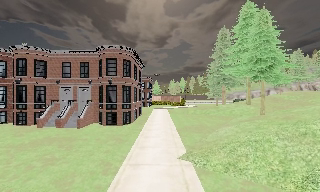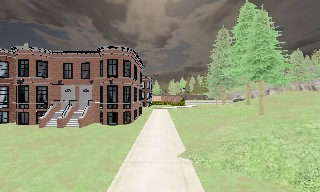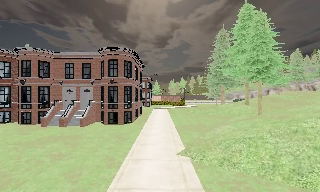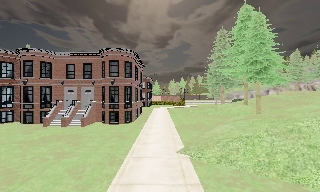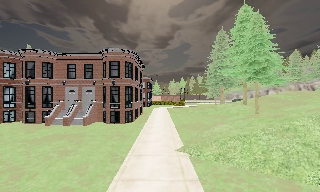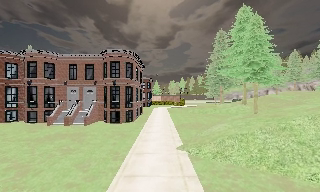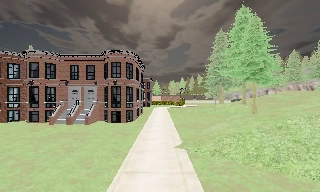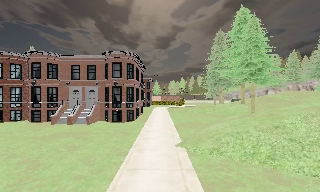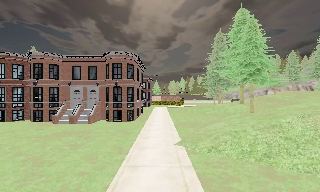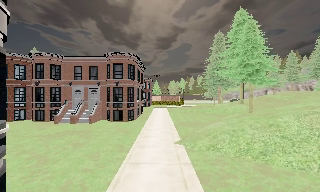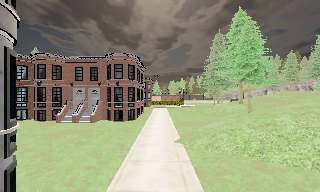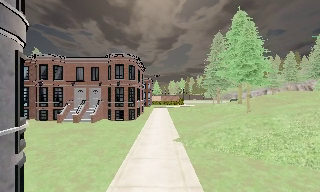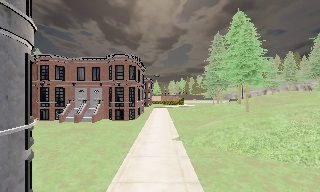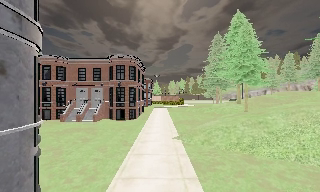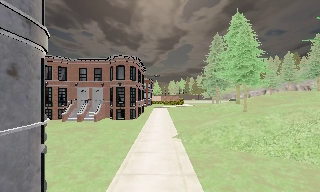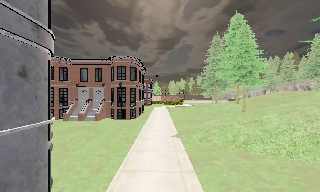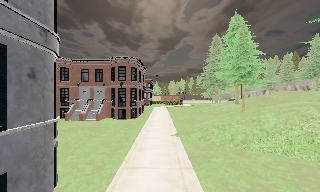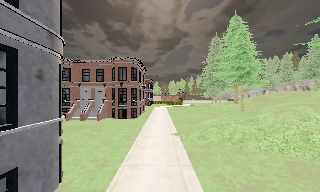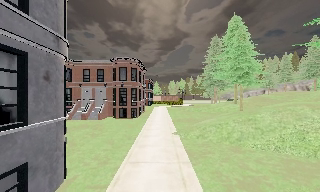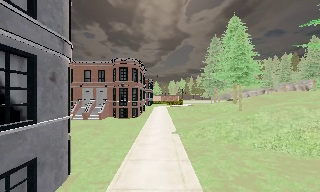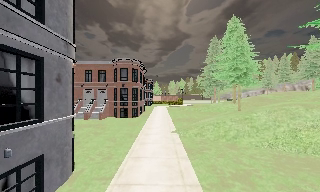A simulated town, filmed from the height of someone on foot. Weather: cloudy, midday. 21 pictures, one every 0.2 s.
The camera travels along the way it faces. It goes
backward.
0.0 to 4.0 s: The camera travels backward, about 4.5 m, so what stands in front gets smaller.
The film runs backward here.
